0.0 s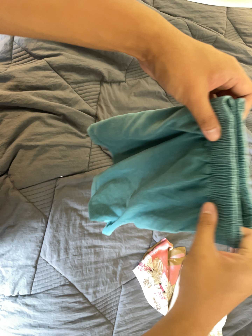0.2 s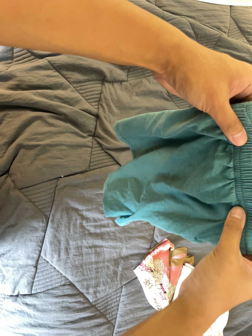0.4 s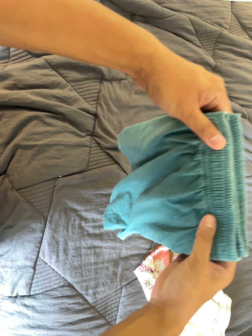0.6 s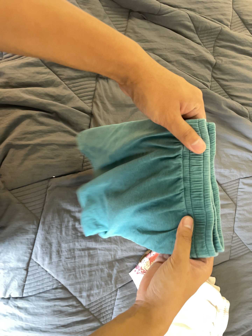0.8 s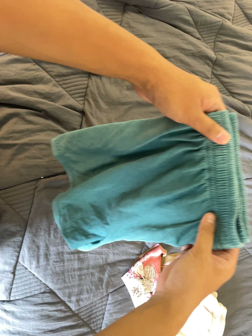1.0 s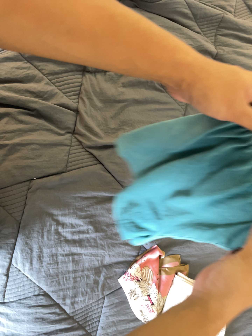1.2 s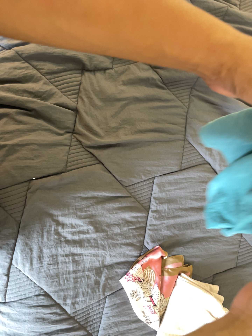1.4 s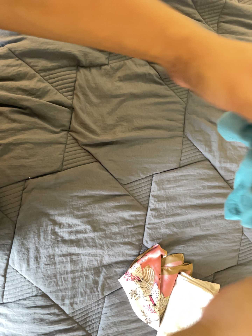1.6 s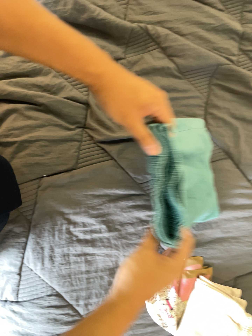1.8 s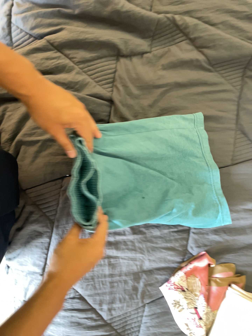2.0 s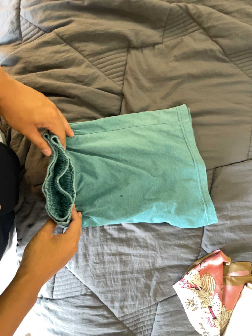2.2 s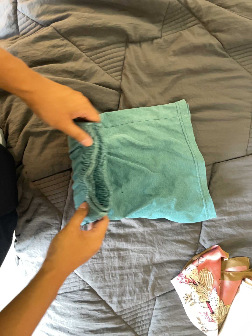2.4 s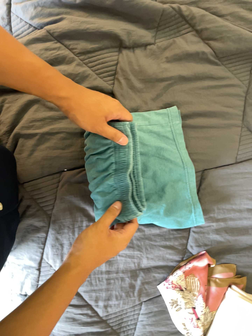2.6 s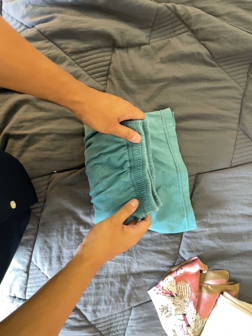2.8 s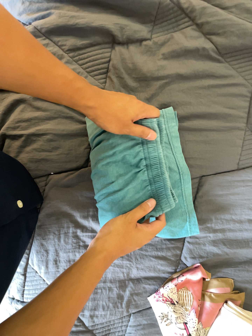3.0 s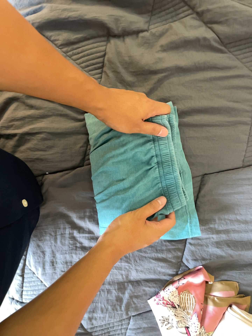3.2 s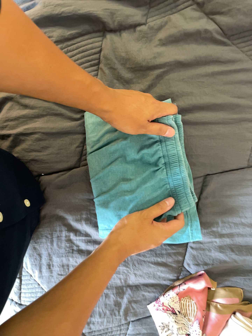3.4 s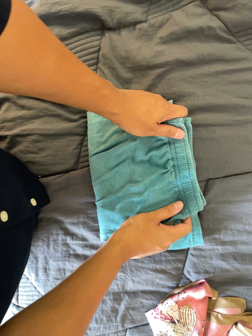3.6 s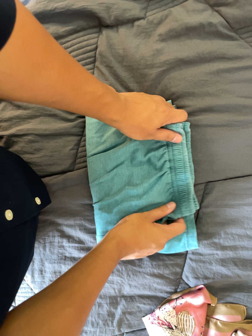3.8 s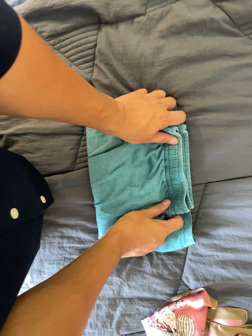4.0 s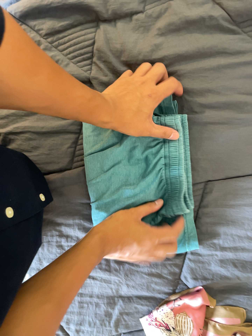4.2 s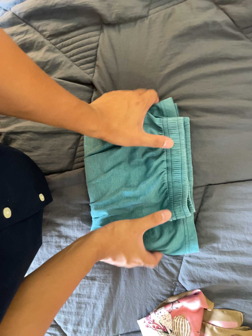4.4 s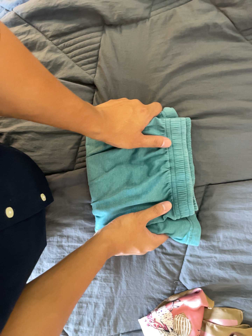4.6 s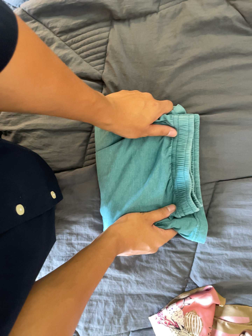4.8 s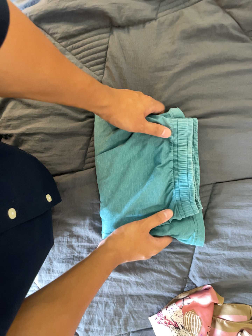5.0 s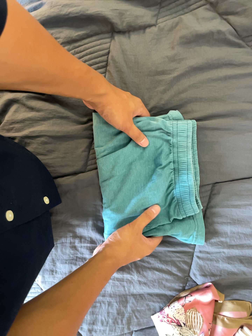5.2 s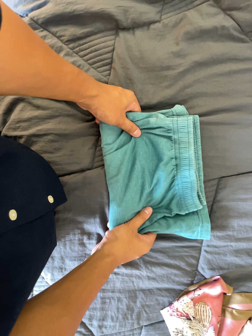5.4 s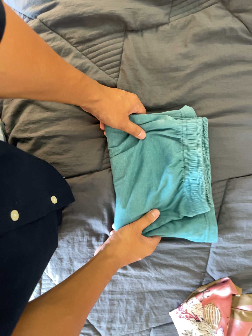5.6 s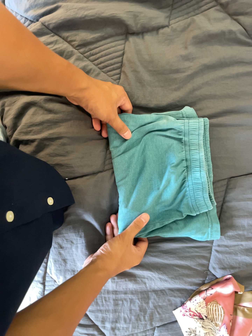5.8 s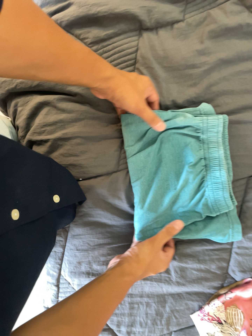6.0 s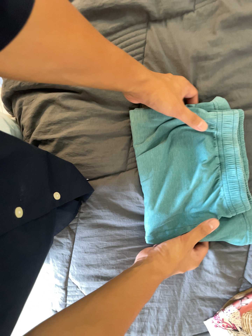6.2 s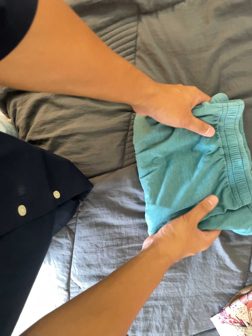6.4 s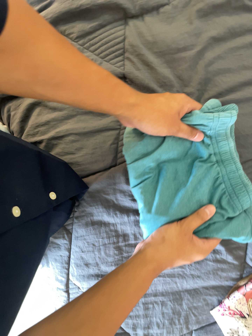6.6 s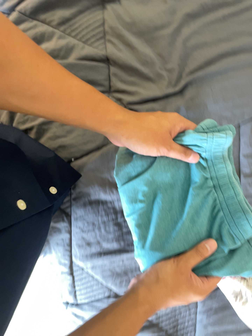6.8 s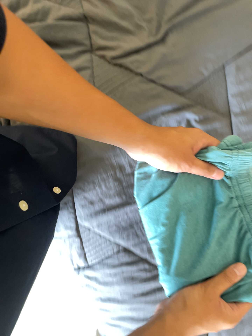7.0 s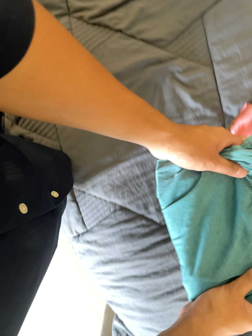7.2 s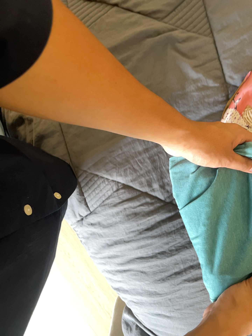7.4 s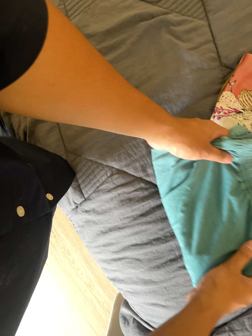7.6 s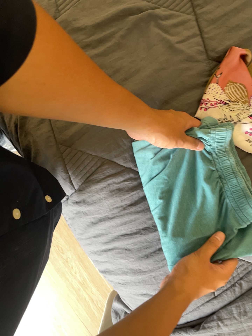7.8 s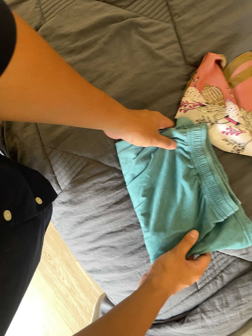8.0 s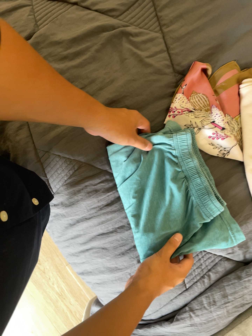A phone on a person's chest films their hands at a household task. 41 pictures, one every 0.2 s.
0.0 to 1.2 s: The camera travels to its right and forward, about 16 cm.
1.2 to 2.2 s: The scene slides to the right, as the camera pans about 15 degrees to its left. It travels forward, about 8 cm, so what stands in front looms larger.
2.2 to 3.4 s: The camera pans to its left by about 10 degrees. It travels to its right and forward, about 20 cm.
3.4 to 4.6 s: The camera shifts only a little, or ends up much as it began.
4.6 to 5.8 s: The camera travels to its left, about 9 cm, so close, fixed things drift to the right.
5.8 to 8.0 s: The camera travels toward the bottom of its view, about 38 cm, so close, fixed things drift upward. It rolls about its line of sight by about 25 degrees, and the scene rotates counterclockwise.
The film runs forward here.
